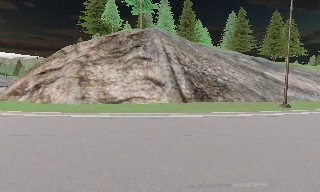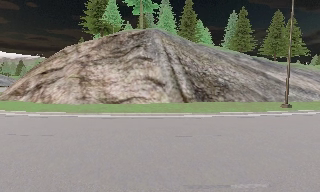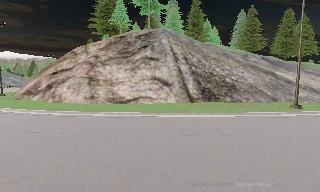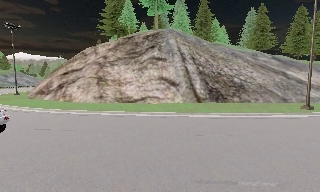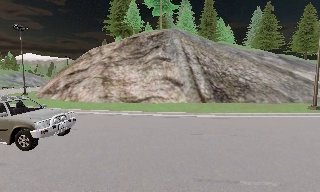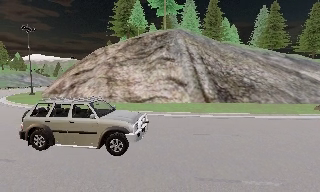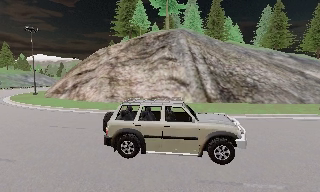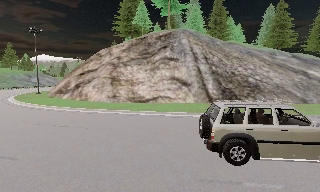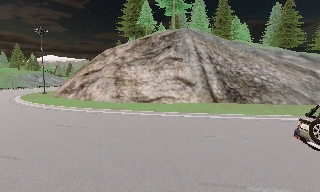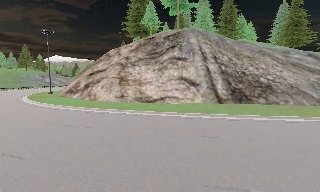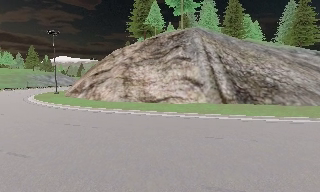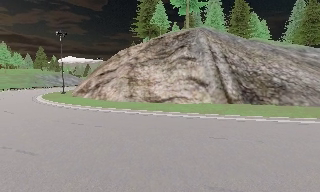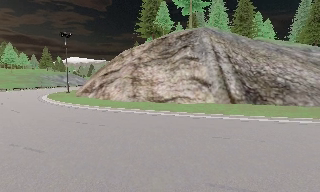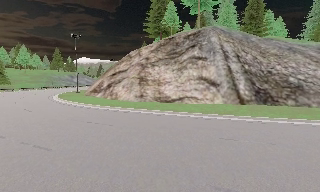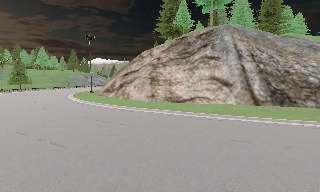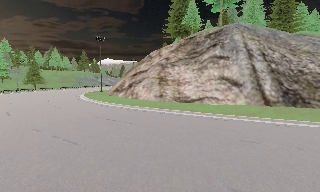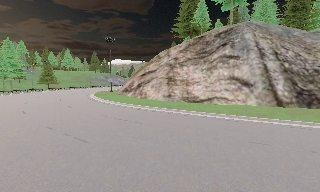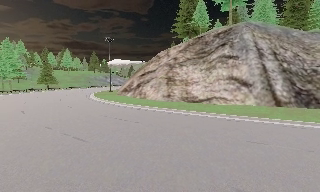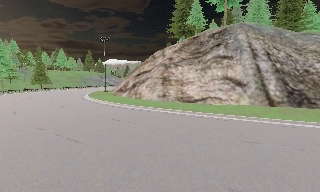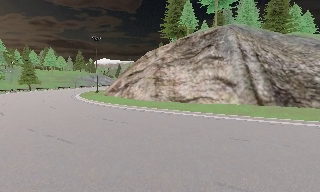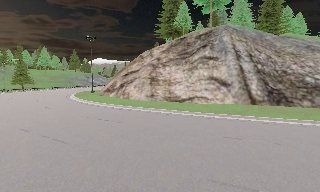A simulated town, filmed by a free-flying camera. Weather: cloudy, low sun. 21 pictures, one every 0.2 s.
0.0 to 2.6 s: The camera pans to its left, which is counterclockwise from overhead, by about 20 degrees. It travels to its right, about 1 m.
2.6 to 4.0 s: The camera shifts only a little, or ends up much as it began.
The film runs forward here.
